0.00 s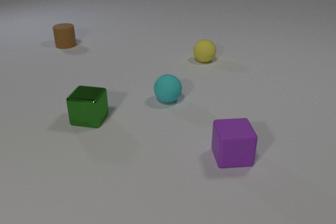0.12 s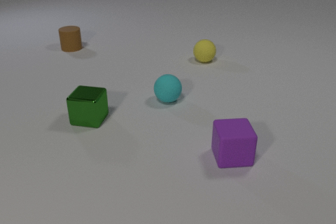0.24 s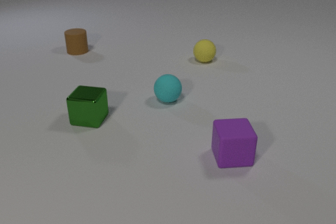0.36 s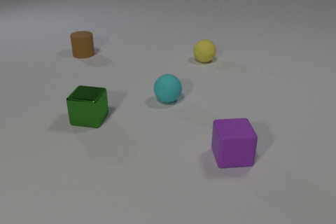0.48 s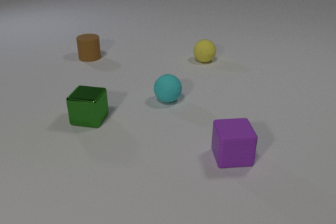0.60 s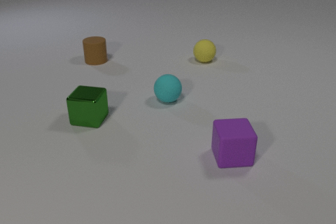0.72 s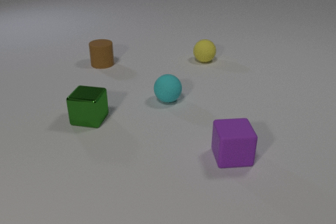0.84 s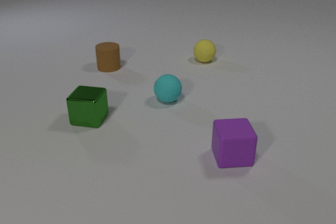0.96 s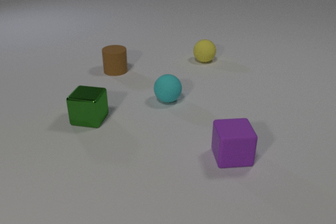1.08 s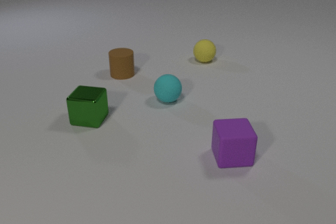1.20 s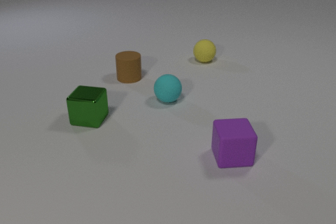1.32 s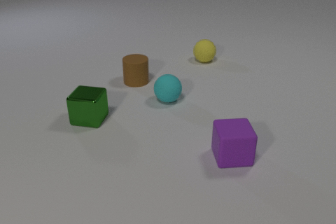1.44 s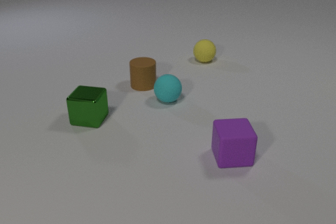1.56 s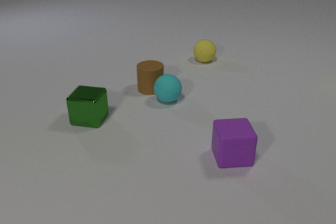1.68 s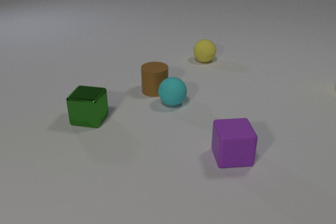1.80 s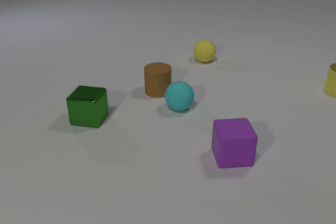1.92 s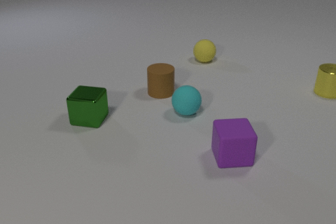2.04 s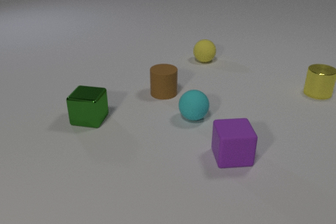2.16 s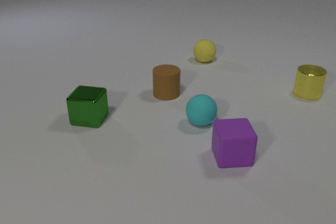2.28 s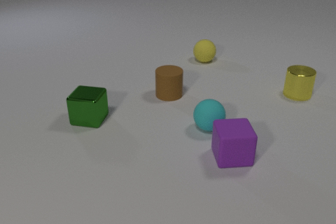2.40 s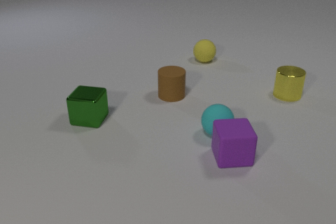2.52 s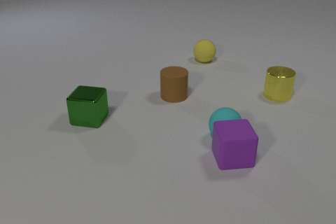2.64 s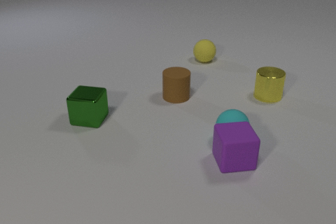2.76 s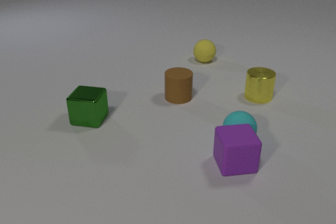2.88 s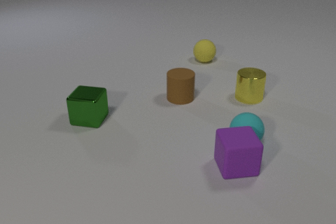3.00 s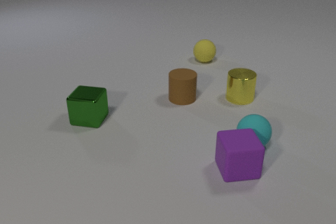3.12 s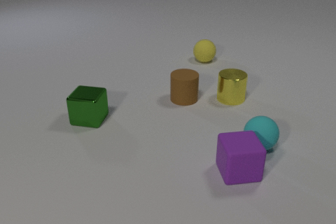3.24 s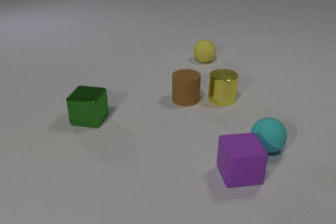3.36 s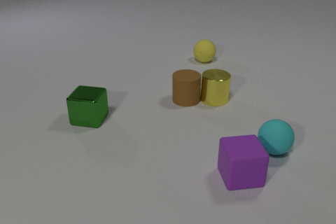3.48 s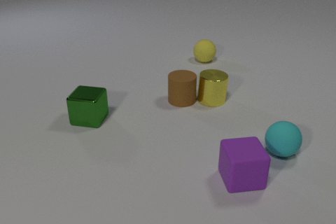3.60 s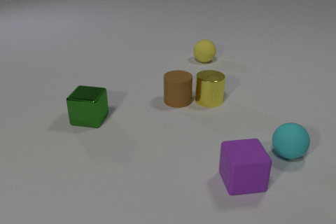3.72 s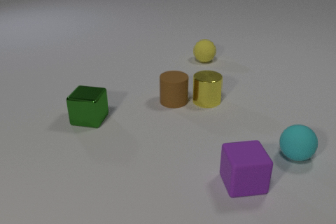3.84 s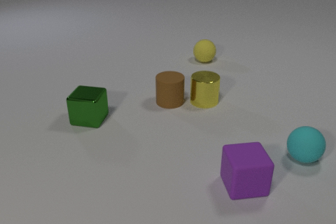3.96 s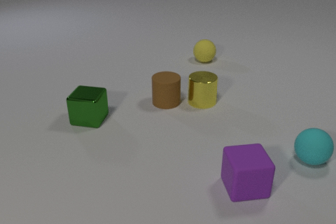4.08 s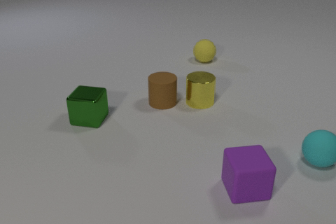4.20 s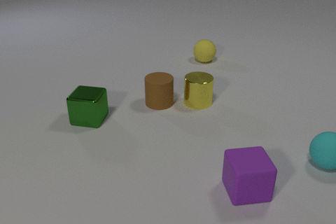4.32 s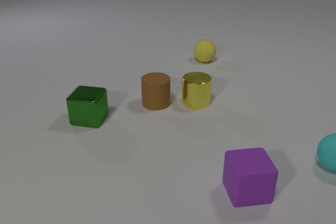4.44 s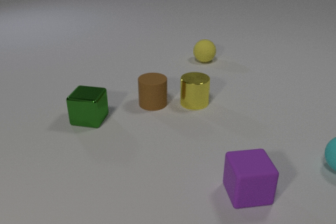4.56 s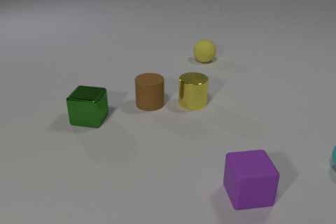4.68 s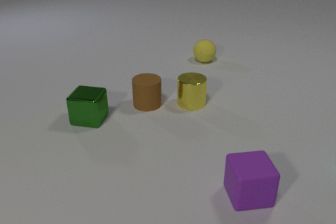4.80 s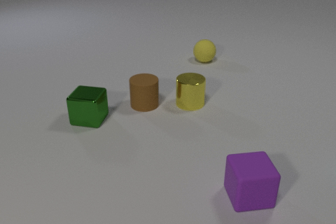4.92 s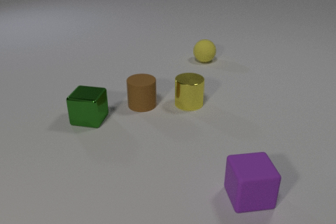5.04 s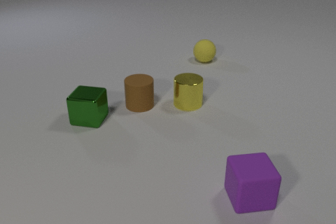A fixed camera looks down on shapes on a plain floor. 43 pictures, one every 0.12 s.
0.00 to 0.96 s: The brown rubber cylinder slides toward the camera and to the right.
0.96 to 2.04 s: The brown rubber cylinder slides toward the camera and to the right. The cyan rubber sphere rolls toward the camera and to the right. The yellow metal cylinder comes in at the right edge, slides to the left and toward the camera. The brown rubber cylinder and the cyan rubber sphere collide.
2.04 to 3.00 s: The brown rubber cylinder slides to the right and toward the camera. The cyan rubber sphere rolls to the right and toward the camera. The purple rubber cube slides toward the camera. The yellow metal cylinder slides to the left and toward the camera. The cyan rubber sphere and the purple rubber cube collide.
3.00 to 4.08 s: The brown rubber cylinder slides to the left and toward the camera. The cyan rubber sphere rolls to the right. The purple rubber cube slides toward the camera. The yellow metal cylinder slides to the left. The brown rubber cylinder and the yellow metal cylinder collide.
4.08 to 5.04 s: The brown rubber cylinder slides to the left. The cyan rubber sphere rolls to the right, leaves at the right edge. The purple rubber cube slides toward the camera. The yellow metal cylinder slides to the left.
What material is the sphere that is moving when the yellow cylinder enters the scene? rubber.
Are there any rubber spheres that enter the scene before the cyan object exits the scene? no.
What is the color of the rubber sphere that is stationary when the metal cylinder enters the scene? yellow.
